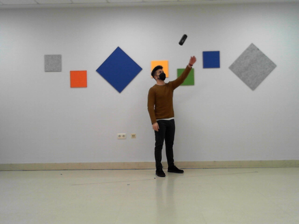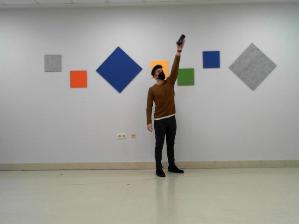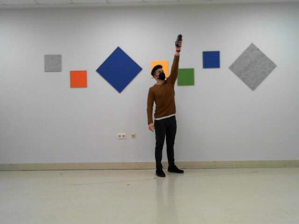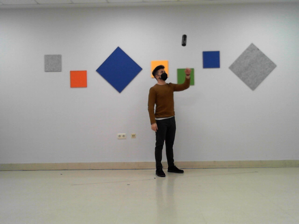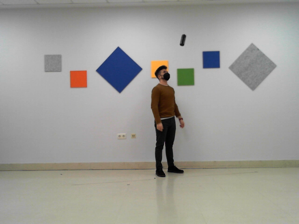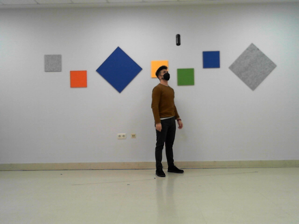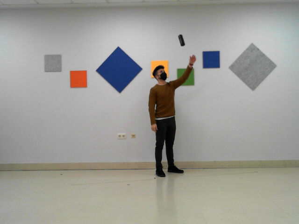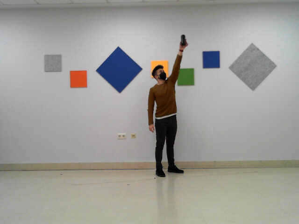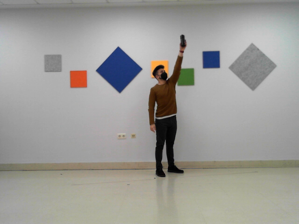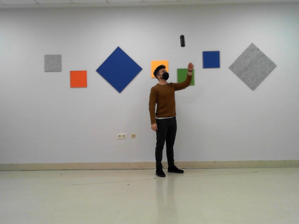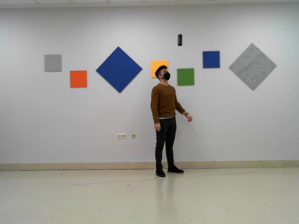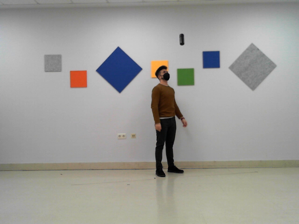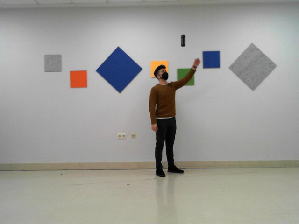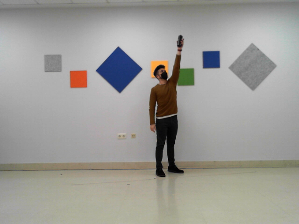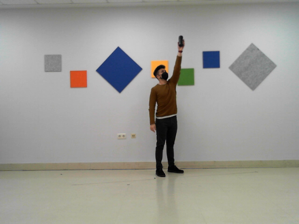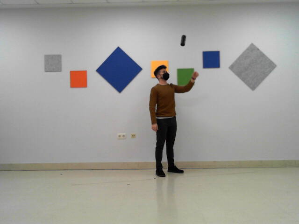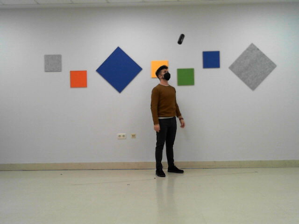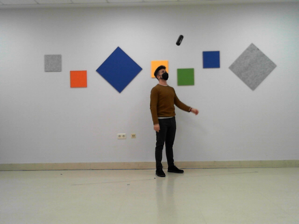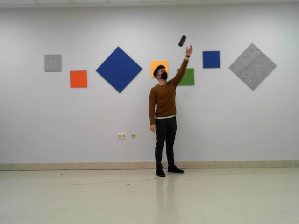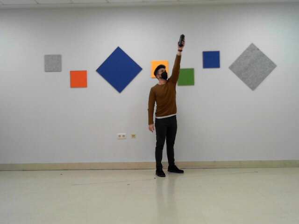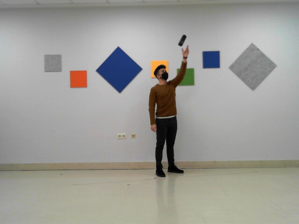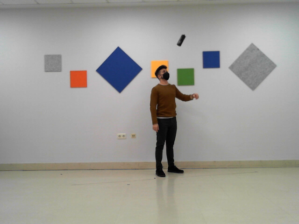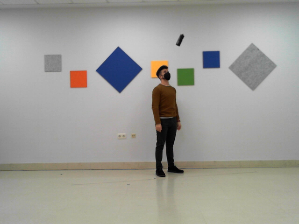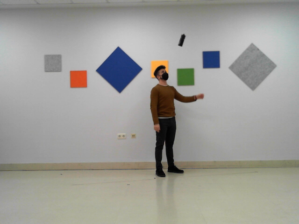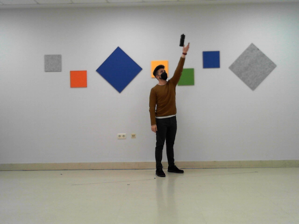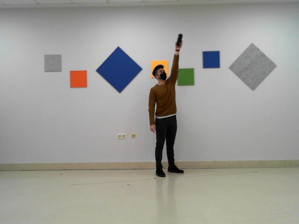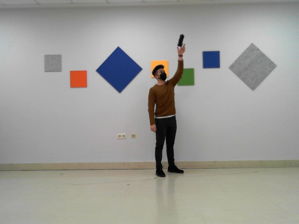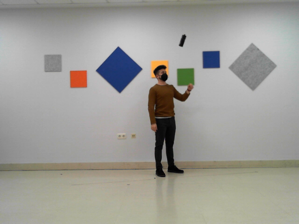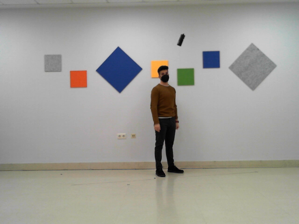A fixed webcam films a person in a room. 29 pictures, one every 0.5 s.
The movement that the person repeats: Reach up for a bottle in a high position, left hand.
